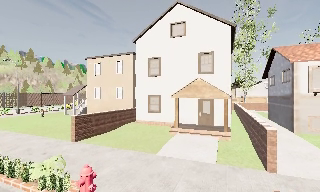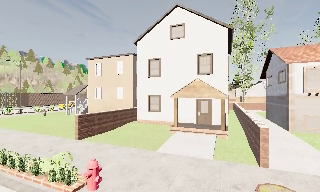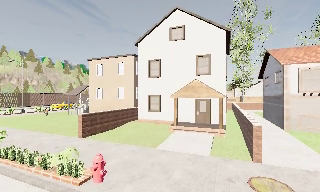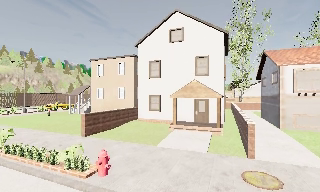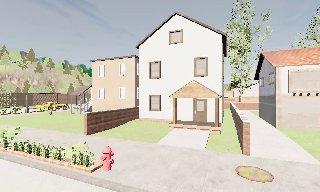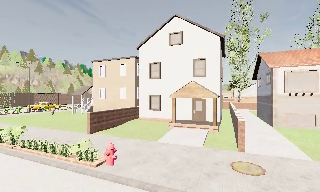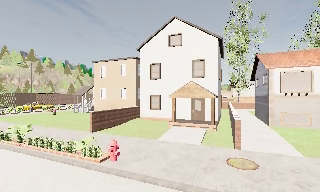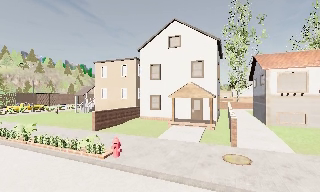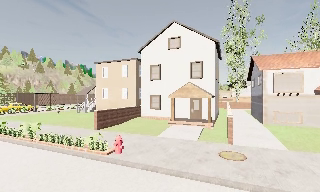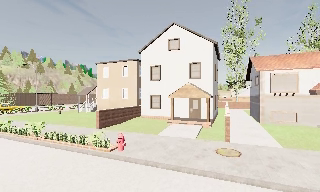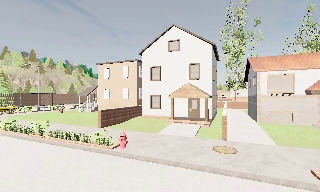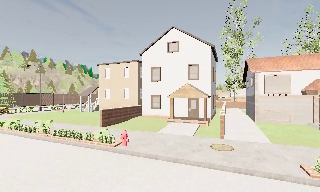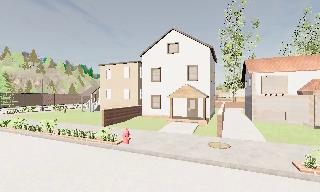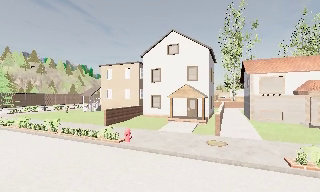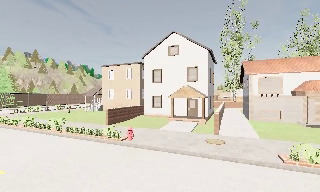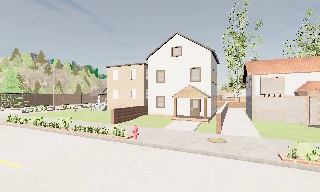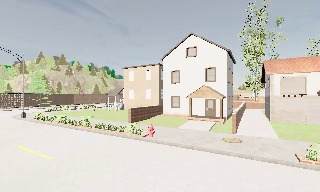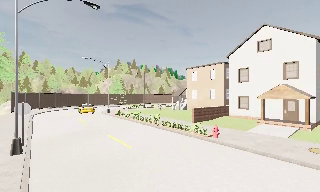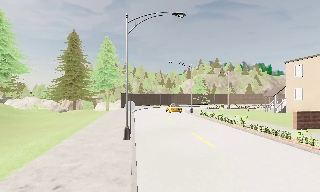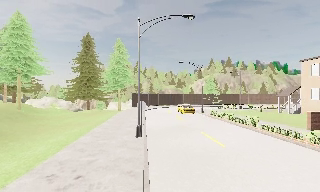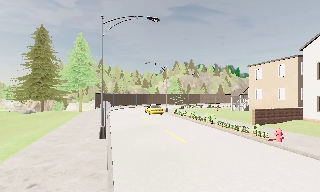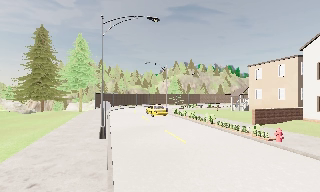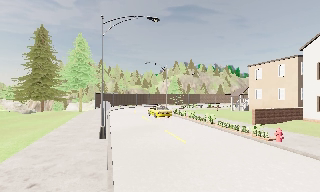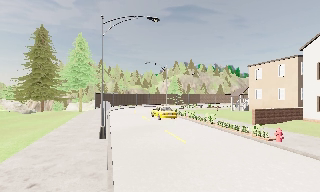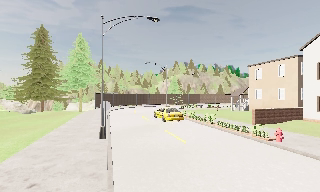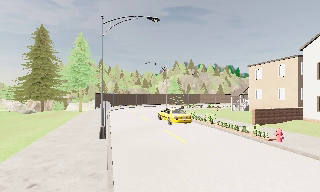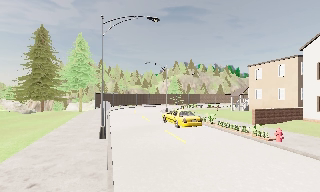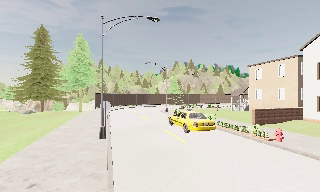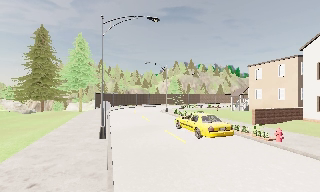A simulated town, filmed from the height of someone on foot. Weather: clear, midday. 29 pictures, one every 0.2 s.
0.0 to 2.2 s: The camera travels backward, about 4 m, so what stands in front gets smaller.
2.2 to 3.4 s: The scene slides to the right, as the camera pans about 30 degrees to its left. It travels backward, about 2 m, so what stands in front gets smaller.
3.4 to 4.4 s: The camera pans to its left, which is counterclockwise from overhead, by about 20 degrees. It travels backward, about 1 m, so what stands in front gets smaller. It loses speed.
4.4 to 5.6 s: The camera keeps its place and its aim.
The film runs backward here.
